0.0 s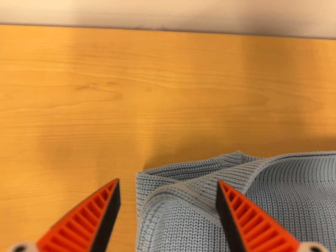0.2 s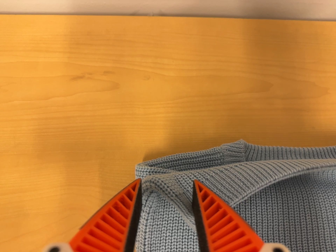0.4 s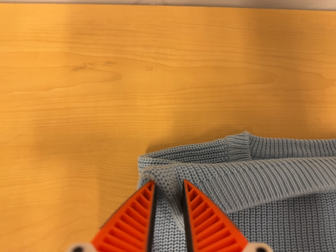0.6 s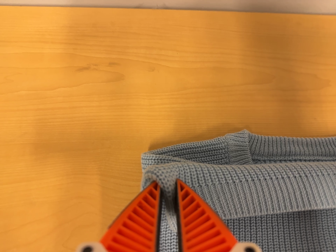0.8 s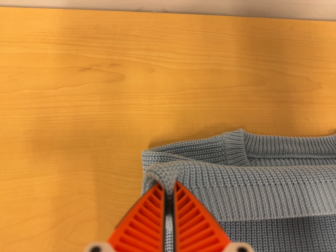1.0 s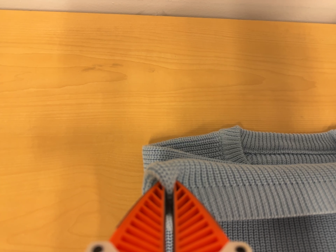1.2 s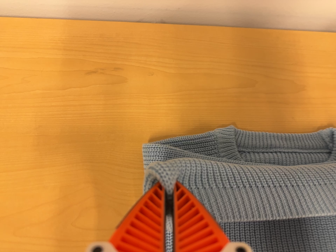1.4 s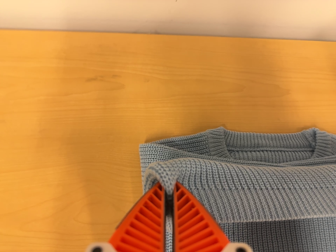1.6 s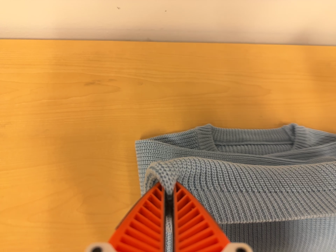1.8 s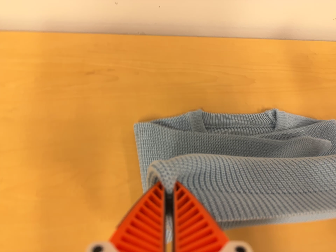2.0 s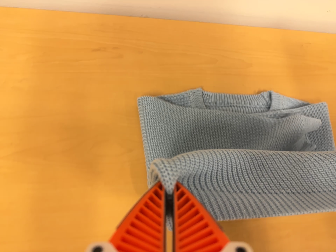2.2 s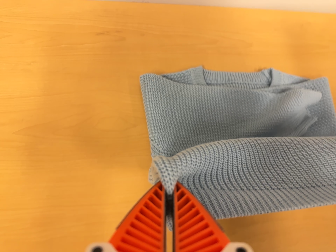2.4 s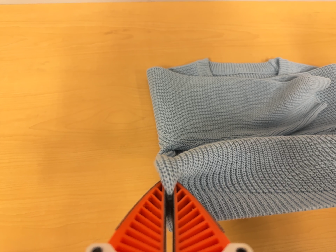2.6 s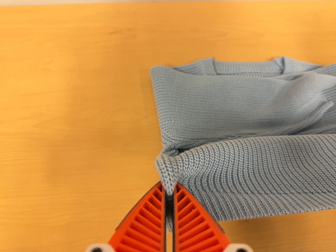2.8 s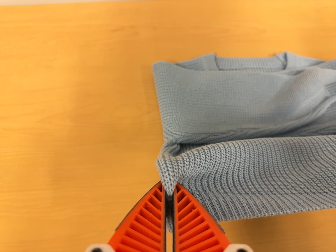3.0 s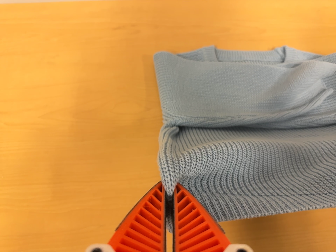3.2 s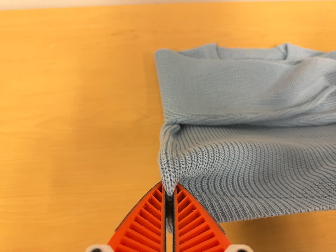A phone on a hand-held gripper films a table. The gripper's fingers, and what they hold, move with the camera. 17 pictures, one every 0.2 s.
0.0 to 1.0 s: The camera shifts only a little, or ends up much as it began.
1.0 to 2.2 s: The camera travels backward and toward the bottom of its view, about 22 cm, so what stands in front gets smaller.
2.2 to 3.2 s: The camera travels toward the bottom of its view, about 6 cm.
The film runs backward here.
